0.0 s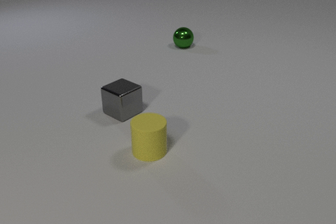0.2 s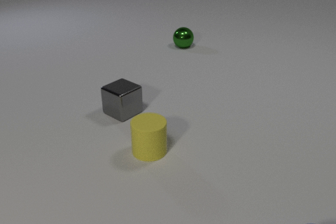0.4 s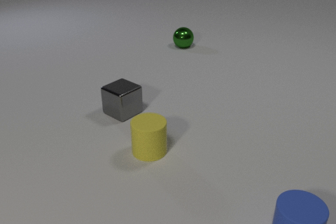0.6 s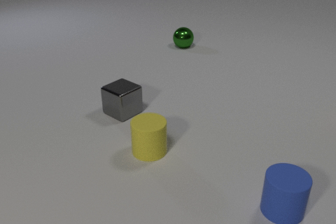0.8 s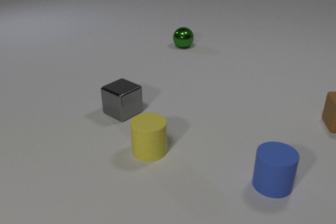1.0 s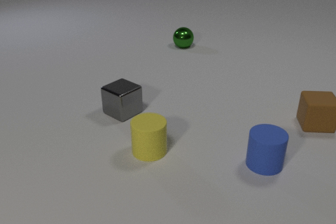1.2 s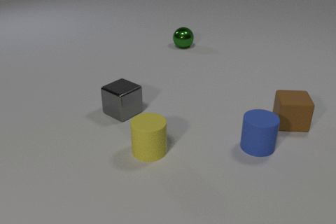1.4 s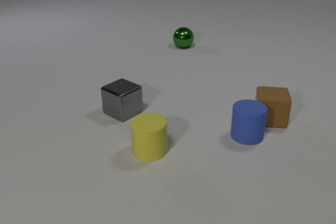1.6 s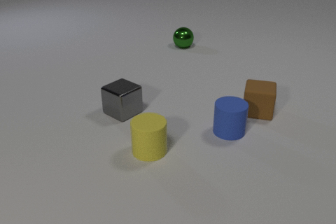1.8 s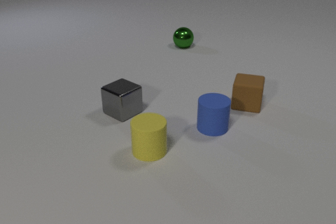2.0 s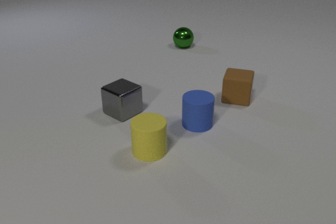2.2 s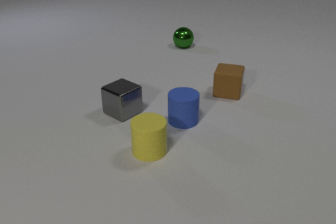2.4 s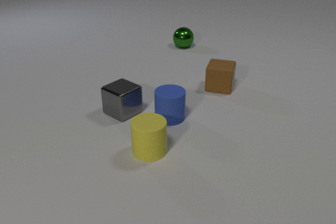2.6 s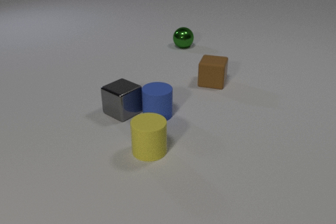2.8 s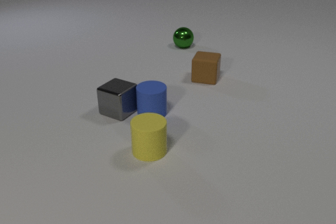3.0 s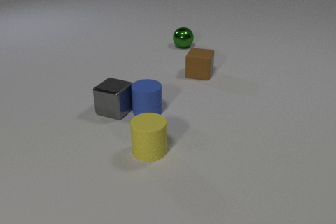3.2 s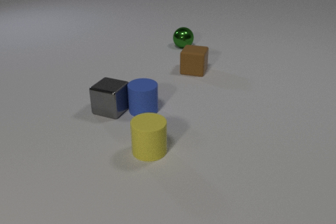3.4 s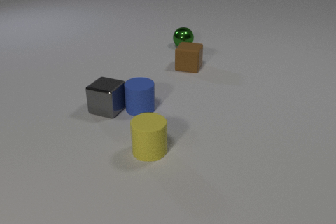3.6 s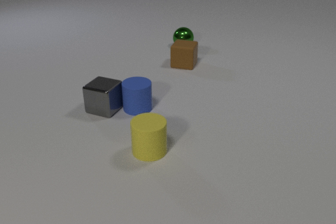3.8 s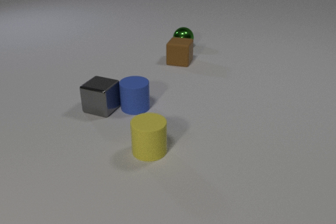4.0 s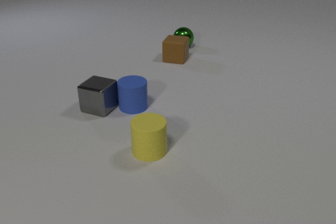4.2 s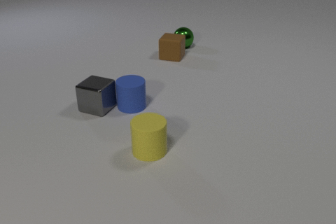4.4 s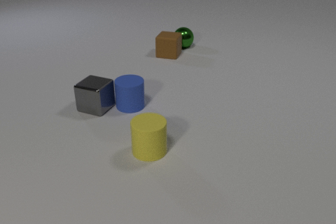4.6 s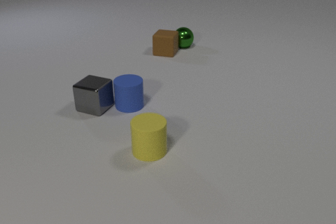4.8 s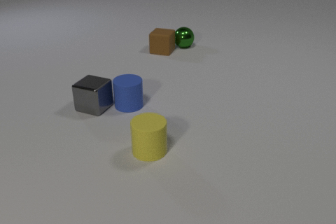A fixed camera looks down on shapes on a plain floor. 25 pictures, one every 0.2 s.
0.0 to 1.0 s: The blue rubber cylinder comes in at the bottom edge, slides away from the camera. The brown rubber cube comes in at the right edge, slides to the left.
1.0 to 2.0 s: The blue rubber cylinder slides to the left and away from the camera. The brown rubber cube slides to the left and away from the camera. The blue rubber cylinder and the brown rubber cube collide.
2.0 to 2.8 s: The blue rubber cylinder slides to the left and away from the camera. The brown rubber cube slides away from the camera and to the left. The blue rubber cylinder and the gray metal cube collide.
2.8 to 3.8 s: The blue rubber cylinder slides to the left and away from the camera. The brown rubber cube slides away from the camera and to the left. The gray metal cube slides to the left and away from the camera.
3.8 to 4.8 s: The blue rubber cylinder slides to the left. The brown rubber cube slides away from the camera and to the left. The gray metal cube slides to the left. The brown rubber cube and the green metal sphere collide.
How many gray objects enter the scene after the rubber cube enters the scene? 0.
What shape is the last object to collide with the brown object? sphere.
How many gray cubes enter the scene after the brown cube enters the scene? 0.
